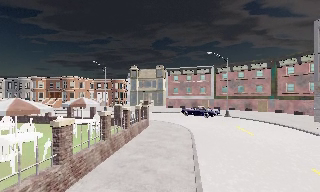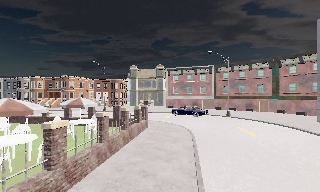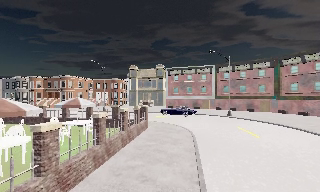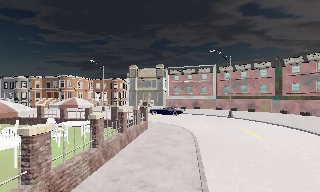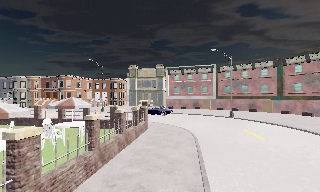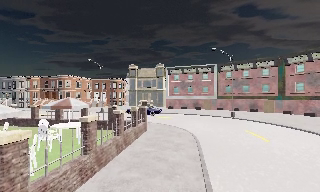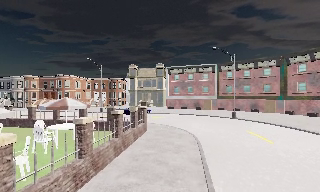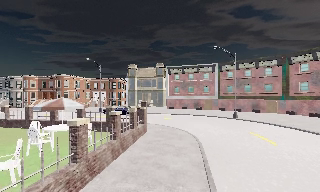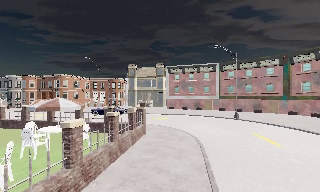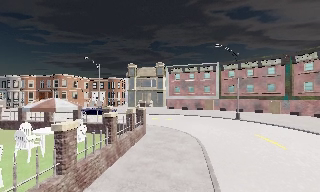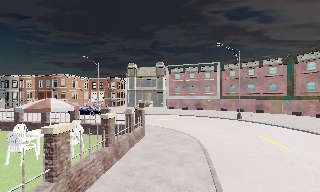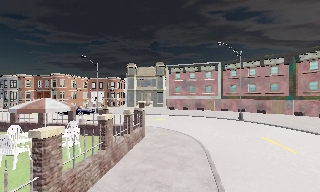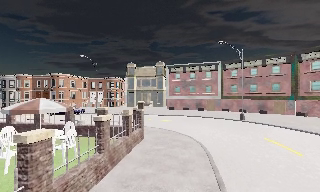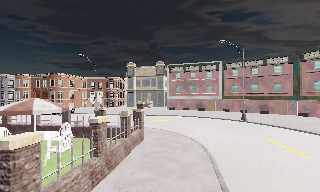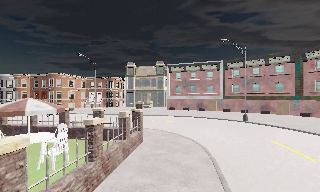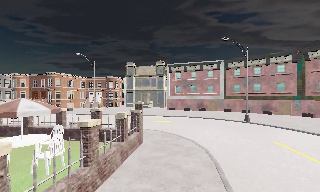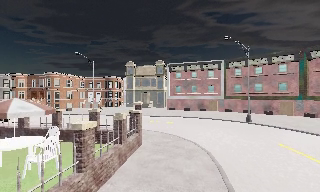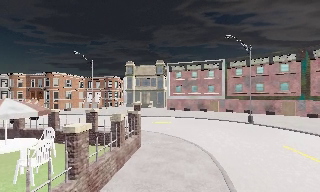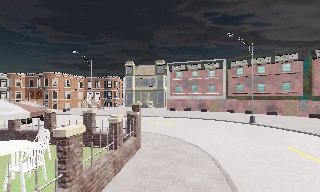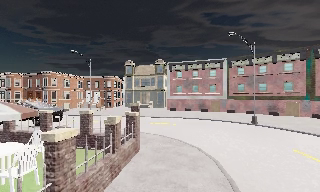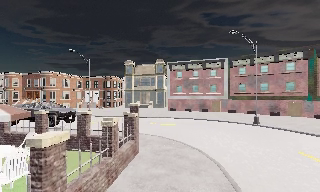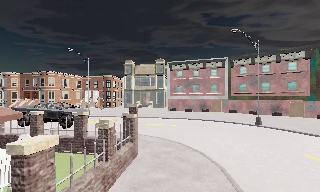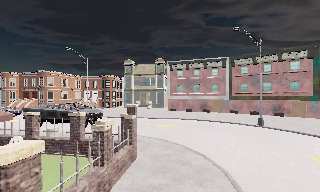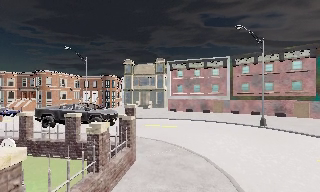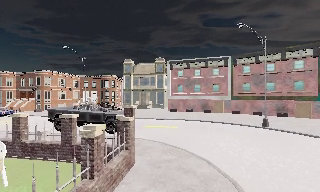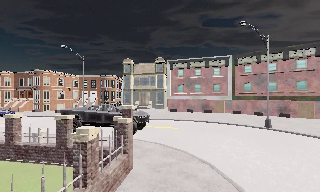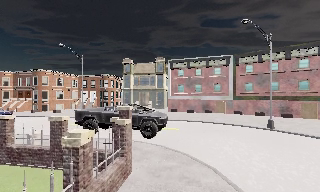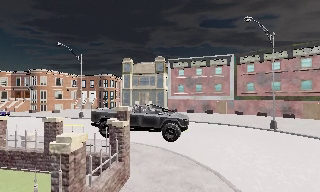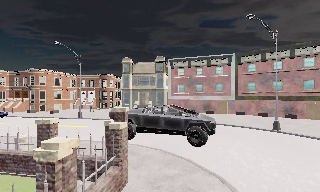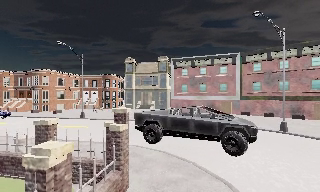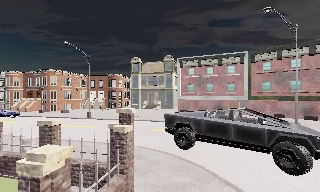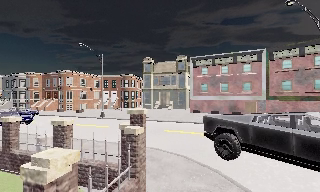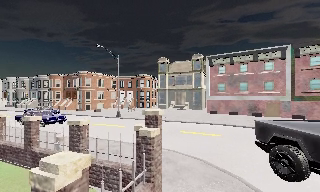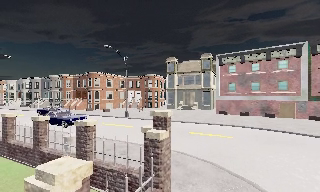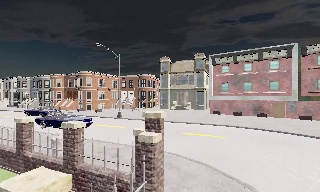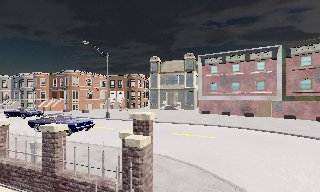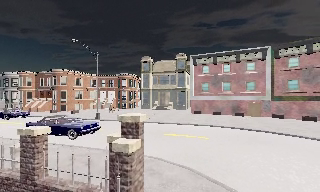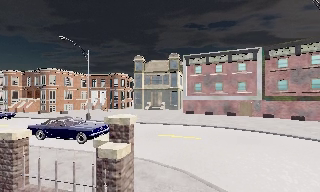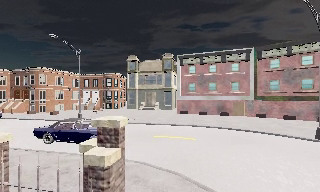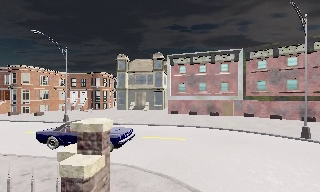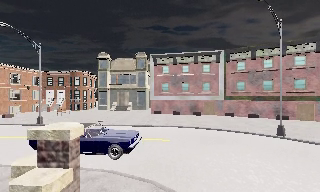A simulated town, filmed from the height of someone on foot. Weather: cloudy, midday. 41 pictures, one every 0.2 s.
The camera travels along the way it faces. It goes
forward.
0.0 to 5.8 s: The camera travels forward, about 9 m, so what stands in front looms larger.
5.8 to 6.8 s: The camera pans to its left, which is counterclockwise from overhead, by about 10 degrees. It travels forward, about 1 m, so what stands in front looms larger.
6.8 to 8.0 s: The camera pans to its right, which is clockwise from overhead, by about 20 degrees. It travels forward, about 1.5 m, so what stands in front looms larger.
The film runs forward here.
